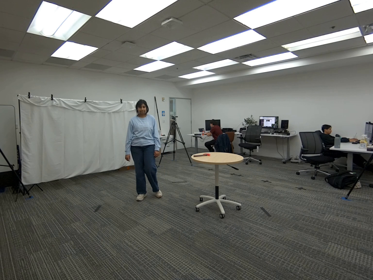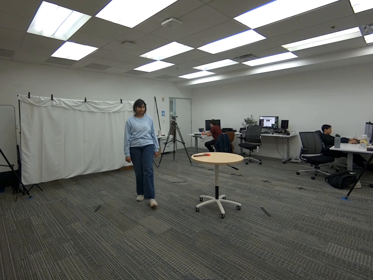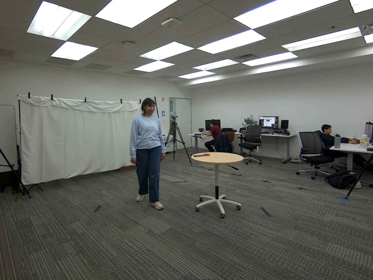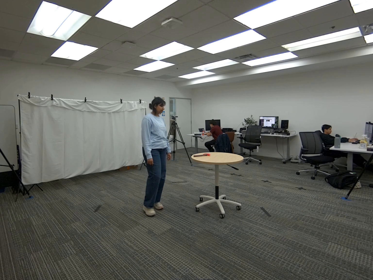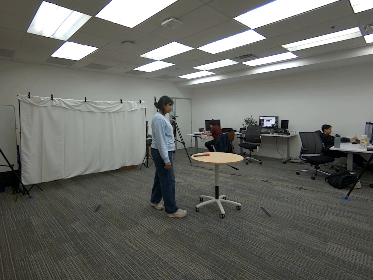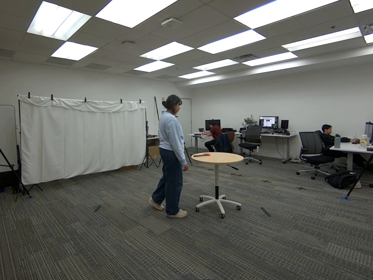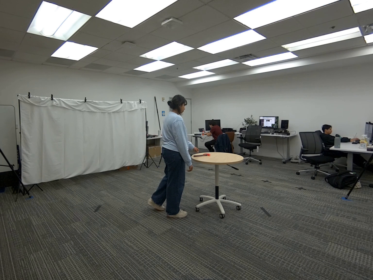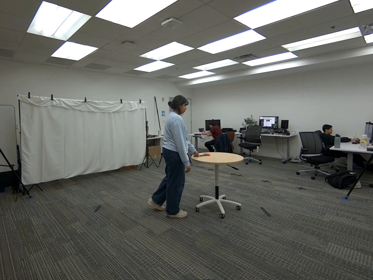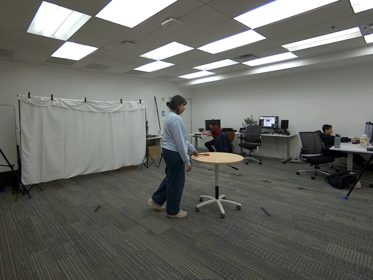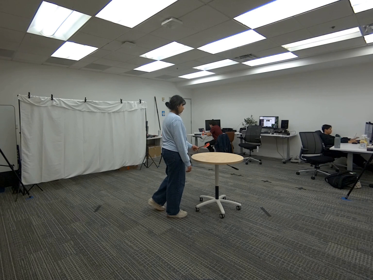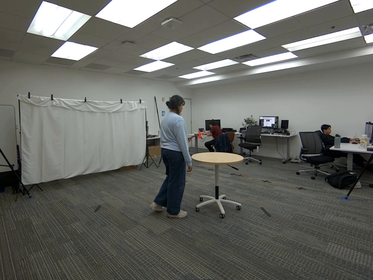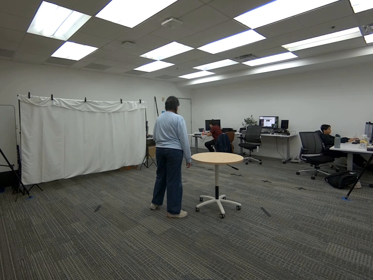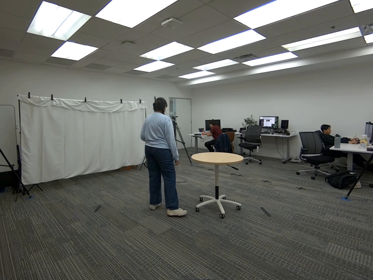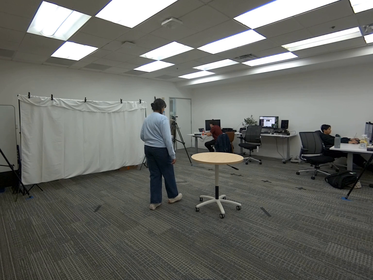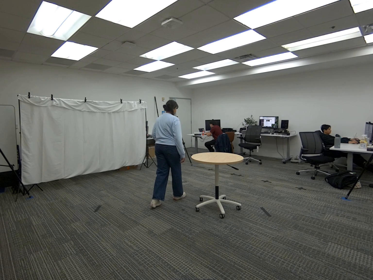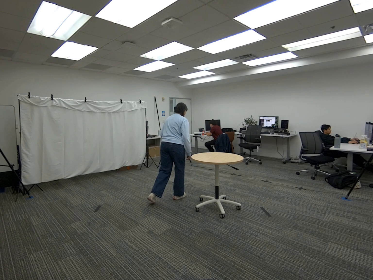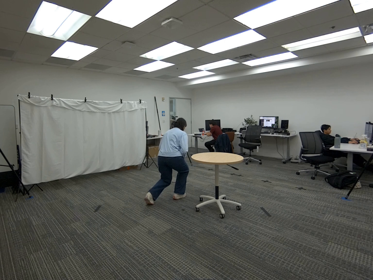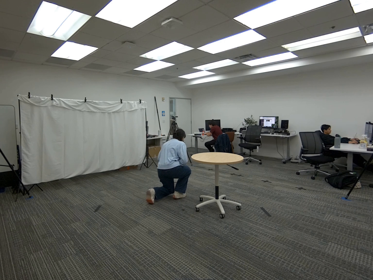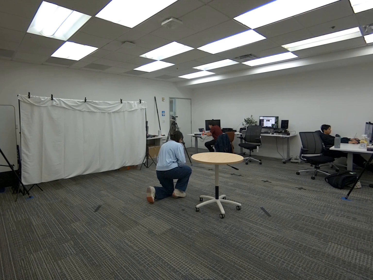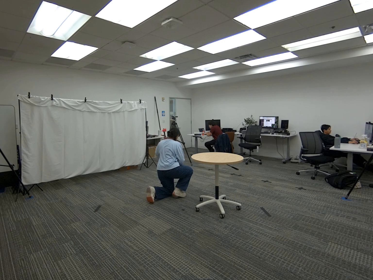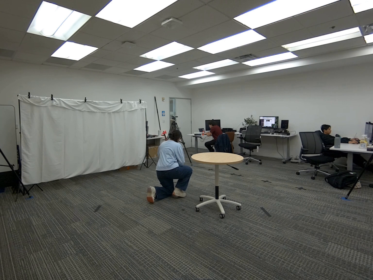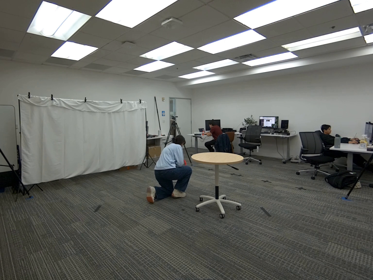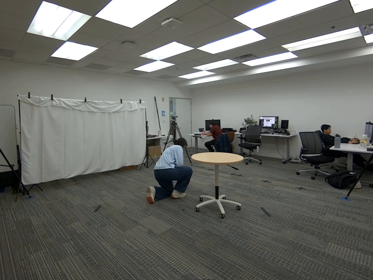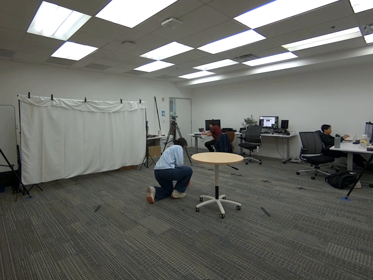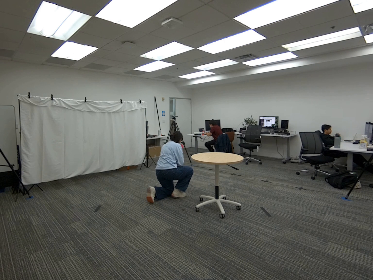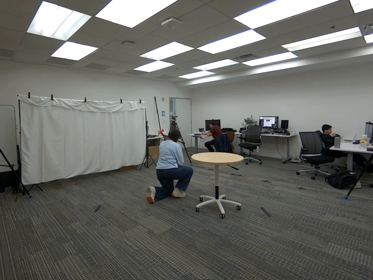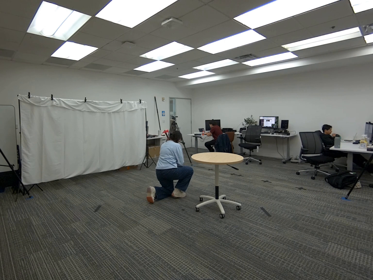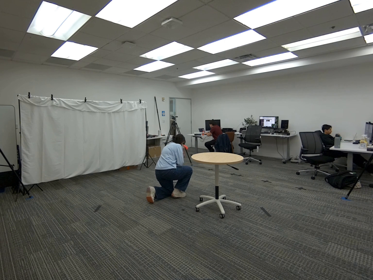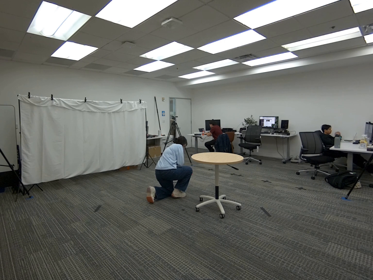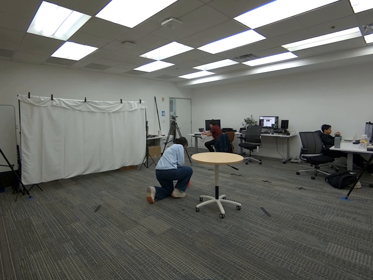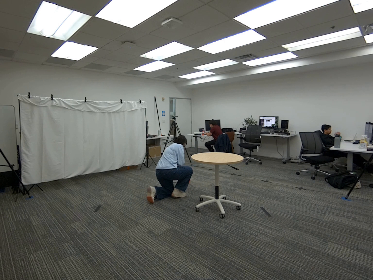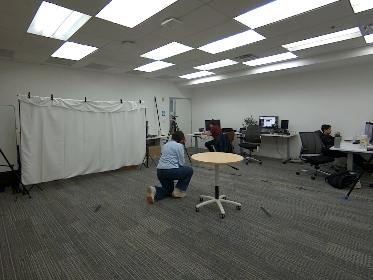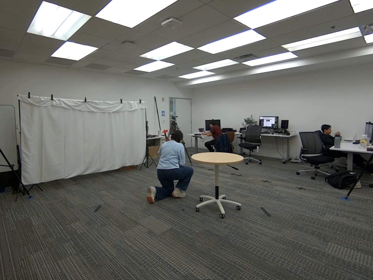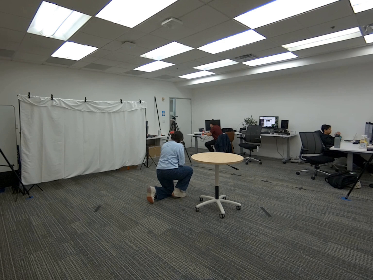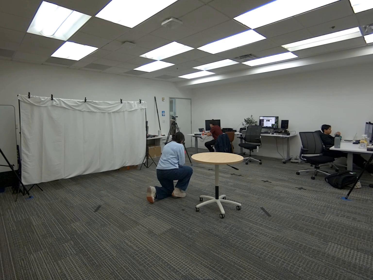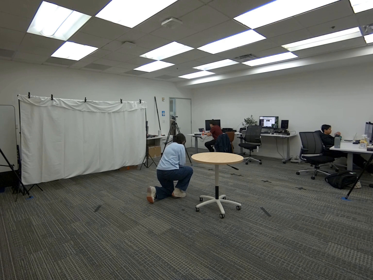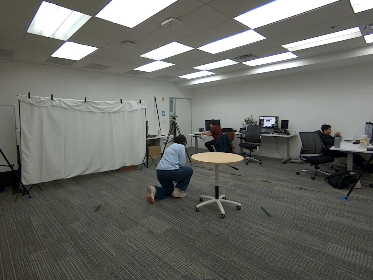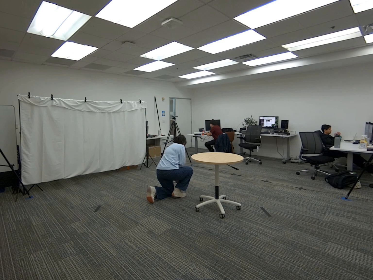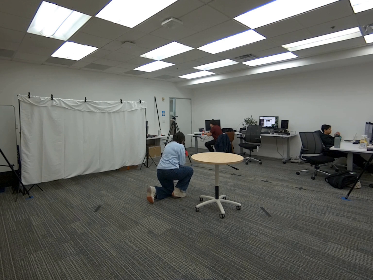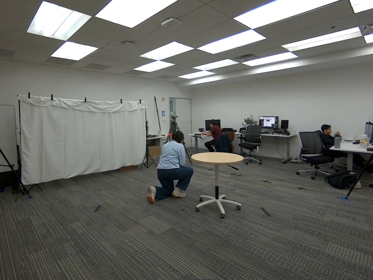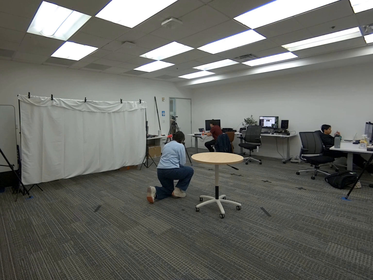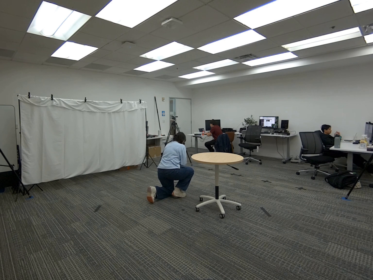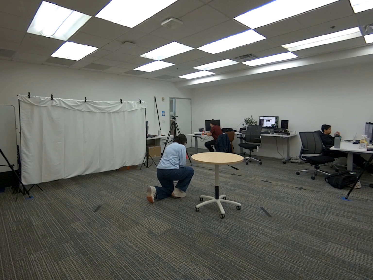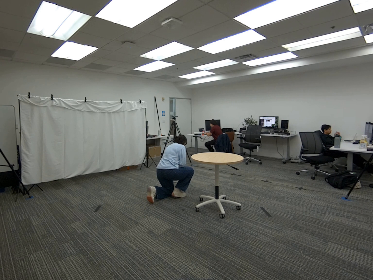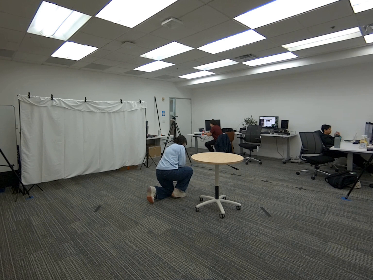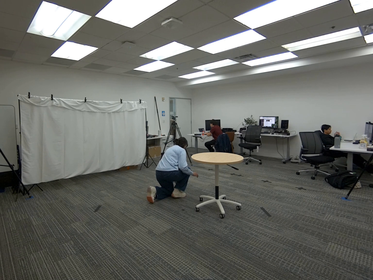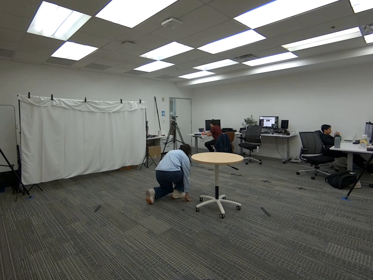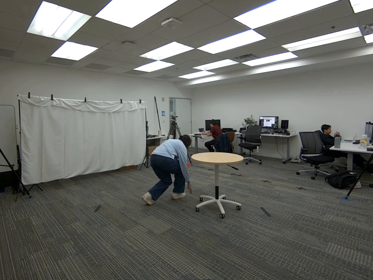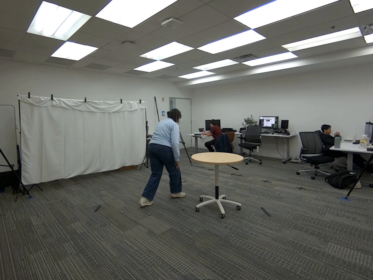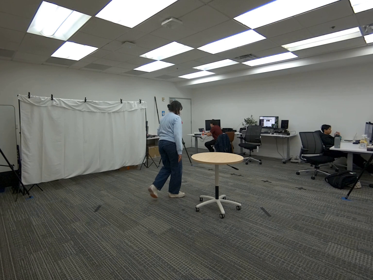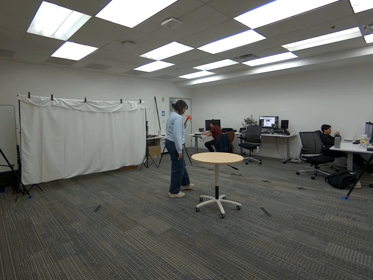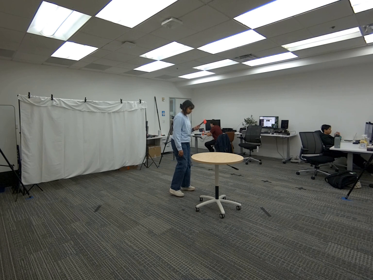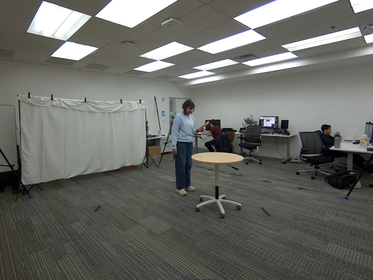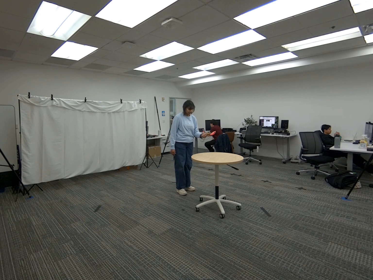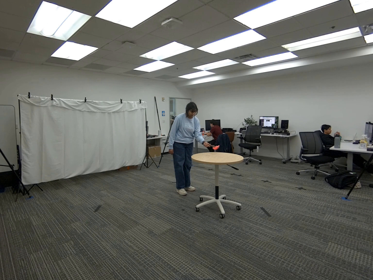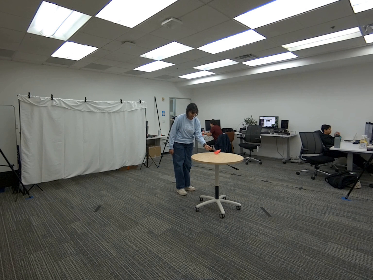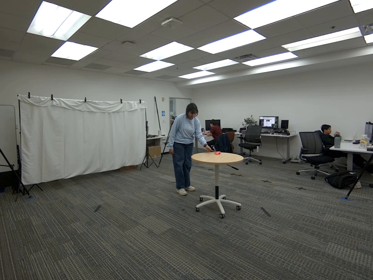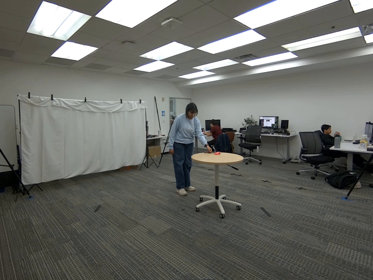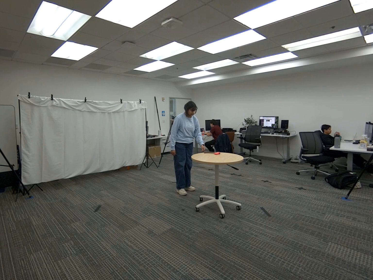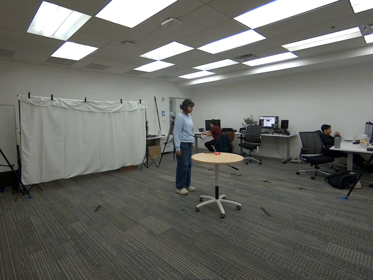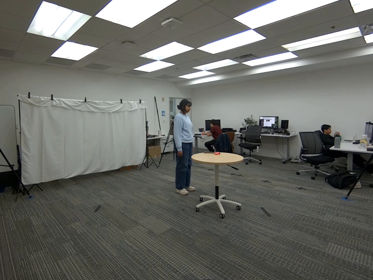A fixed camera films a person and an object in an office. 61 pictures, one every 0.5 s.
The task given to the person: Walk to the round table and grasp the hatchet with your left hand. Turn around and lower your body into a lunge position, with one knee on the ground and the other bent at 90 degrees. Raise the hatchet above your head and perform a chopping motion toward the ground. Repeat this action a few times, then stand up and place the hatchet back on the round table.
